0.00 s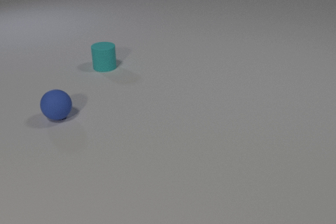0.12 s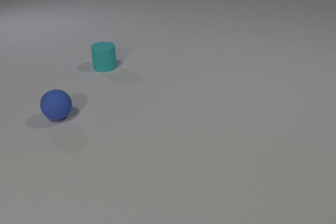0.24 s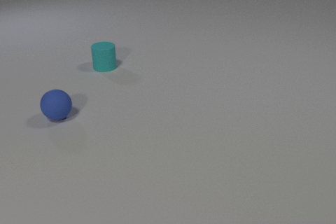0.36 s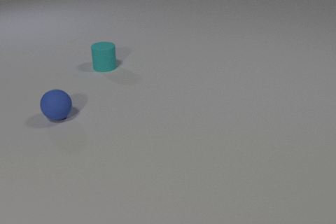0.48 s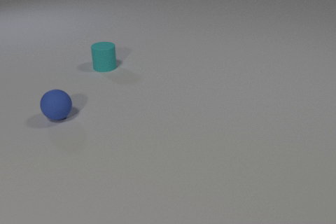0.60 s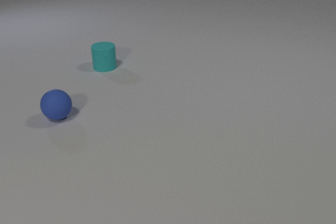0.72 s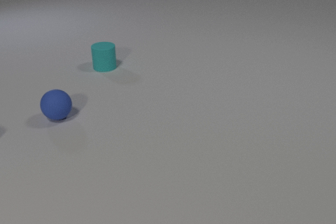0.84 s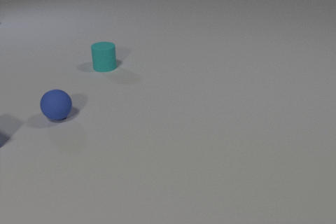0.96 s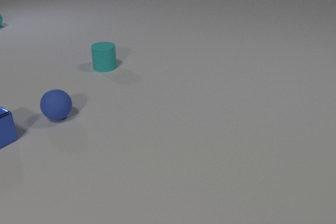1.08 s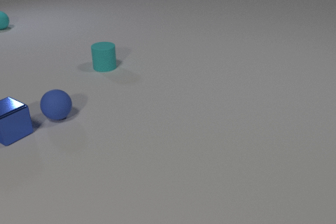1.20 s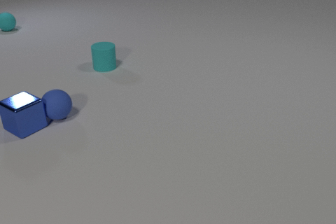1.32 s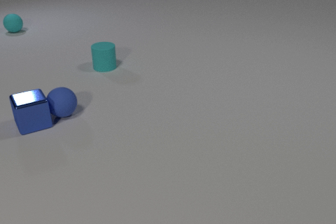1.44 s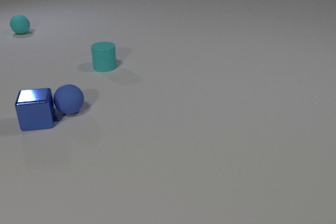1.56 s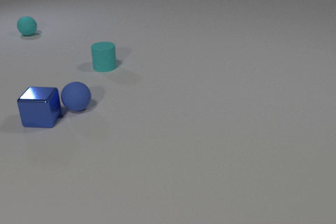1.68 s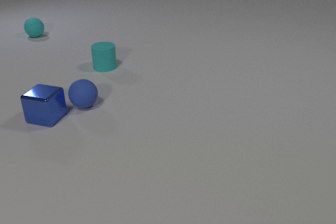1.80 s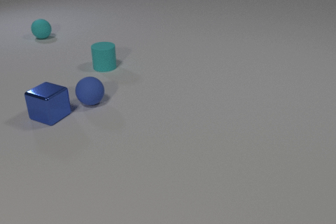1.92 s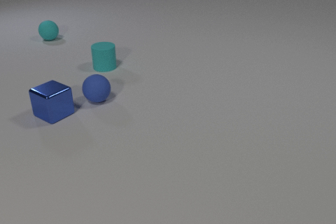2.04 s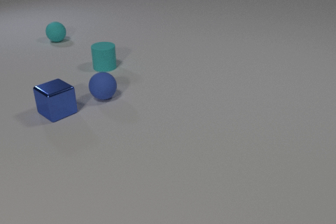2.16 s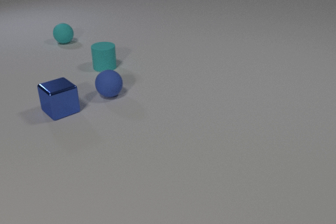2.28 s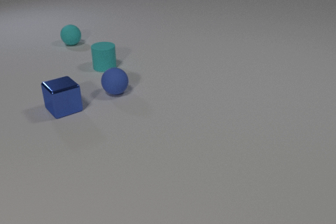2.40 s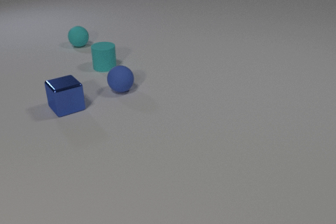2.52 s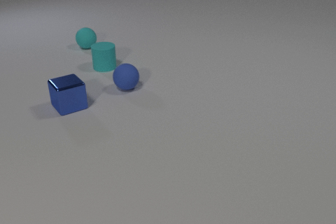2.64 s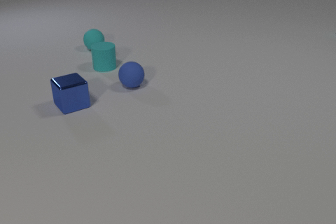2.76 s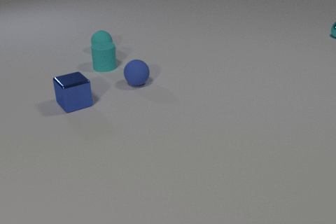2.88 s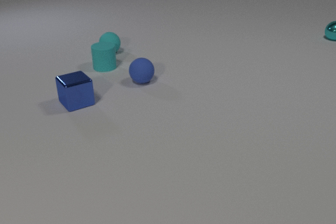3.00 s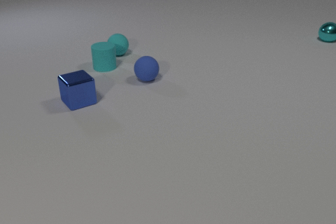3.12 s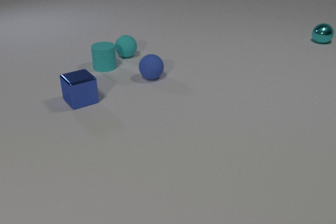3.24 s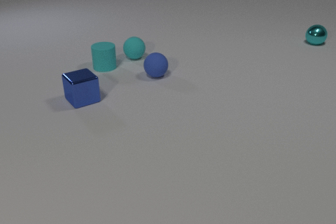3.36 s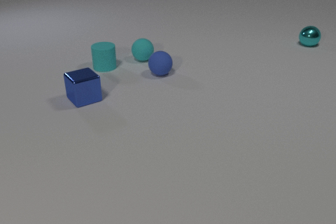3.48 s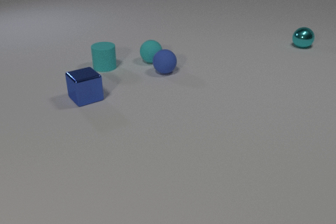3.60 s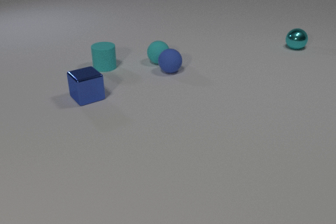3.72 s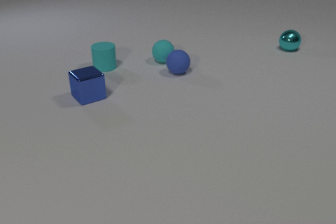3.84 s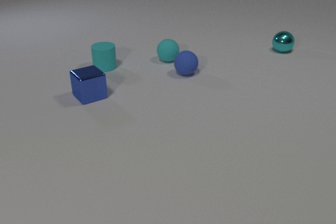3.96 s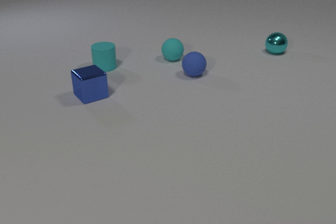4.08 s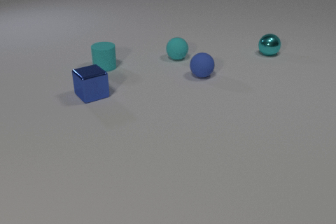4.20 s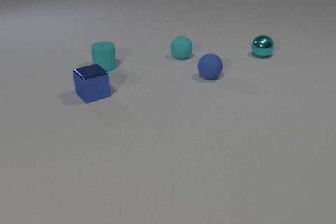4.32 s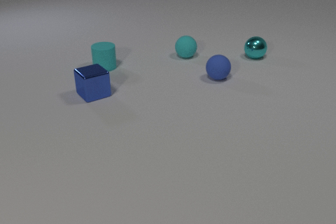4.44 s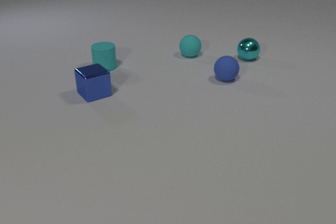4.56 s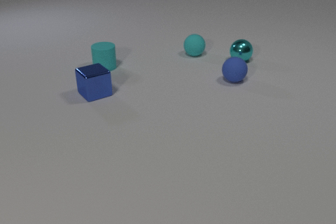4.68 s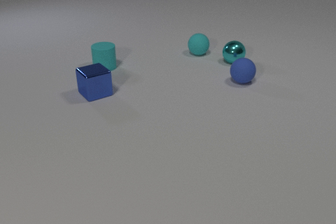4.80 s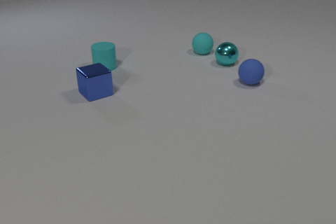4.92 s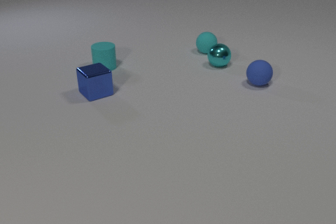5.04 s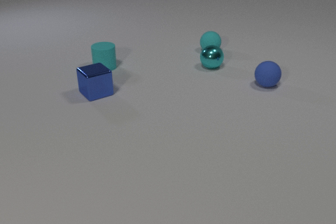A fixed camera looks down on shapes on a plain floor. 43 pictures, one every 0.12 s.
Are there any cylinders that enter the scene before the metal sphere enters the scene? no.
How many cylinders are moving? 0.
How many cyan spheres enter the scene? 2.
0.00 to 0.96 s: The blue metal cube comes in at the left edge, slides to the right and away from the camera. The cyan rubber sphere comes in at the left edge.
0.96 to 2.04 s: The blue metal cube slides to the right and away from the camera, spins so that its near face slides to the left, clockwise seen from above. The blue rubber sphere rolls to the right and away from the camera. The cyan rubber sphere rolls toward the camera and to the right. The blue metal cube and the blue rubber sphere collide.
2.04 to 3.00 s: The blue metal cube slides to the right and away from the camera. The blue rubber sphere rolls to the right and away from the camera. The cyan metal sphere comes in at the right edge, rolls toward the camera and to the left. The cyan rubber sphere rolls to the right and toward the camera.
3.00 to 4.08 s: The blue metal cube slides to the right and away from the camera. The blue rubber sphere rolls to the right. The cyan metal sphere rolls toward the camera and to the left. The cyan rubber sphere rolls to the right. The blue rubber sphere and the cyan rubber sphere collide.
4.08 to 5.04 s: The blue rubber sphere rolls to the right. The cyan metal sphere rolls to the left and toward the camera. The cyan rubber sphere rolls to the right and away from the camera.
